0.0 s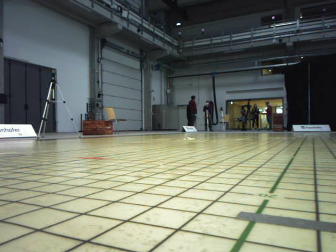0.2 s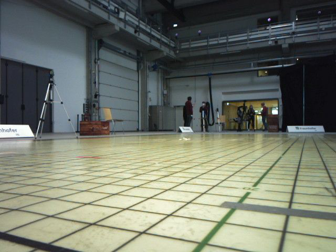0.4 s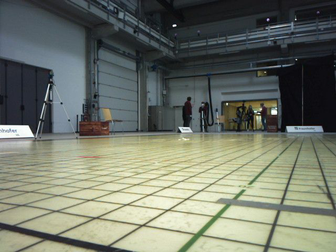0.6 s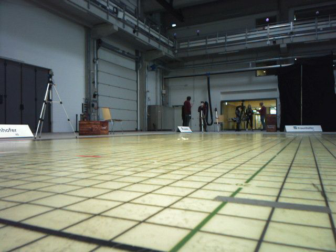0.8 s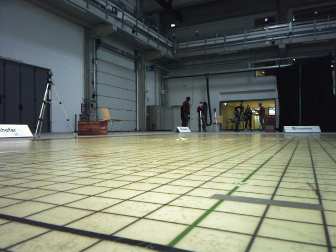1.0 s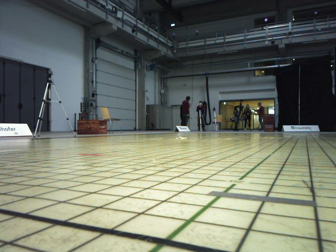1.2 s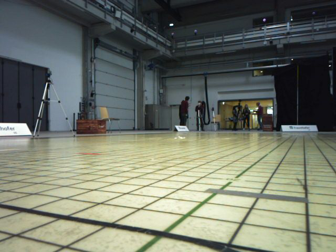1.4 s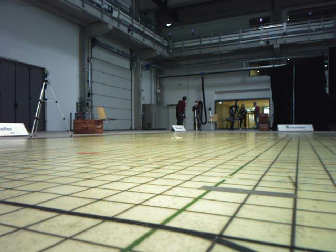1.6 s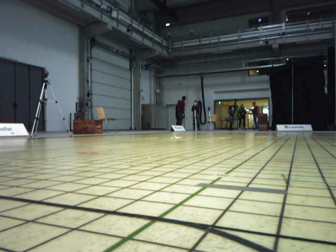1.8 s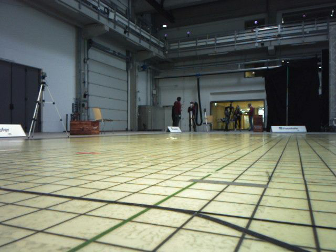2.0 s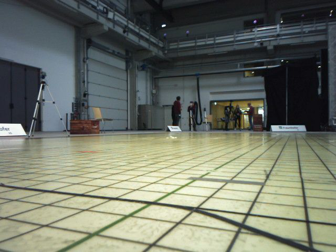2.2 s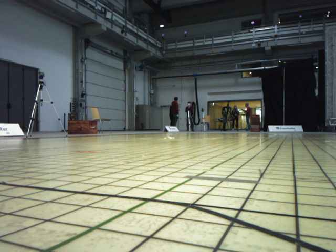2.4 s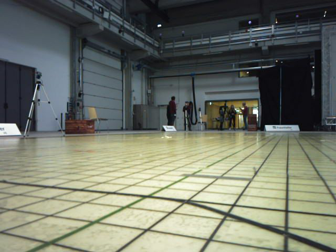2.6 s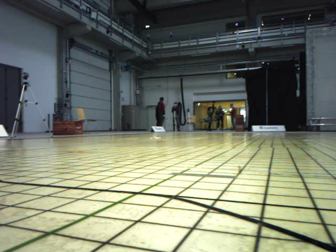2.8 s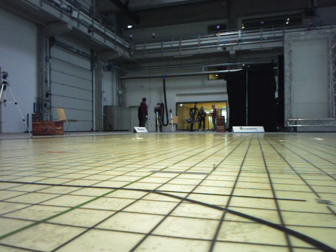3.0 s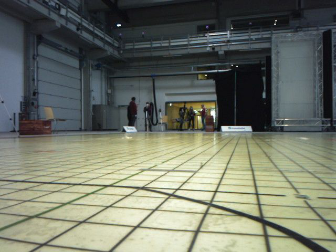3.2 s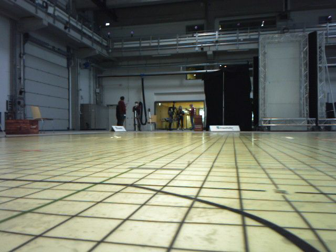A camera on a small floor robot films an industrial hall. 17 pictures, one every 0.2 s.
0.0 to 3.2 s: The camera pans to its right, which is clockwise from overhead, by about 15 degrees. It travels backward, about 0.7 m, so what stands in front gets smaller.
The film runs backward here.
